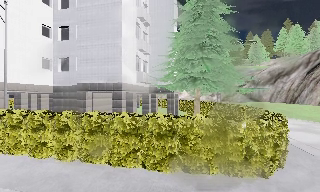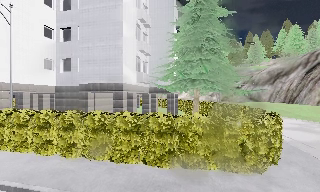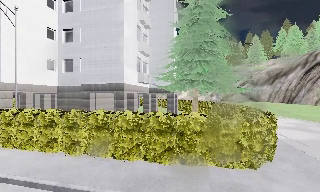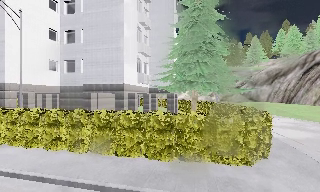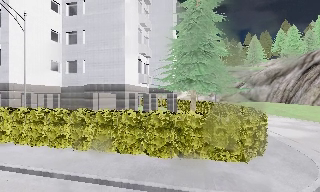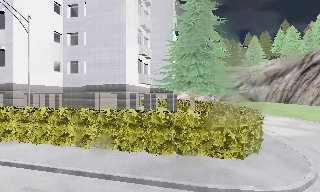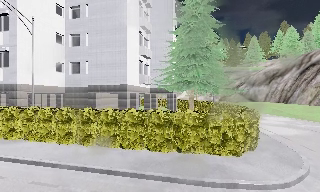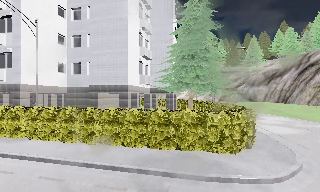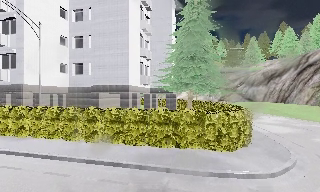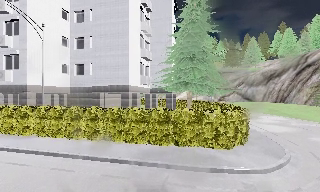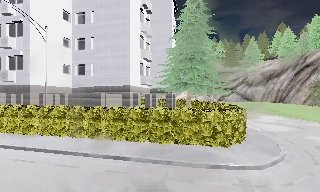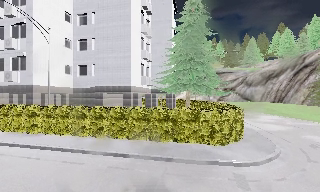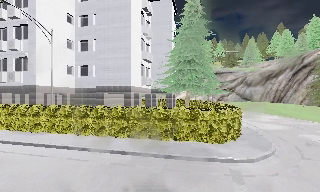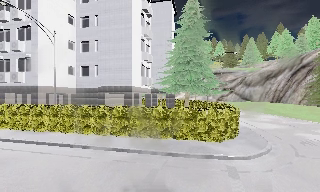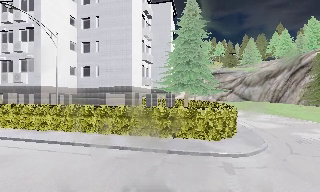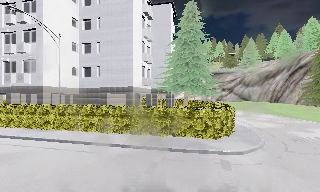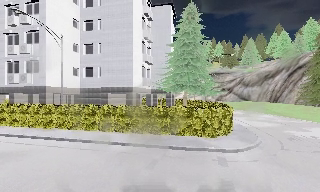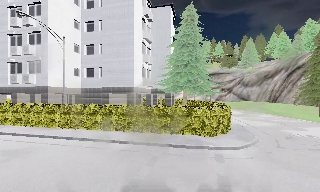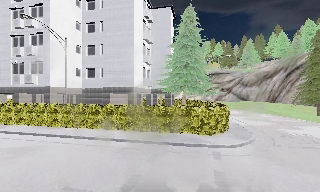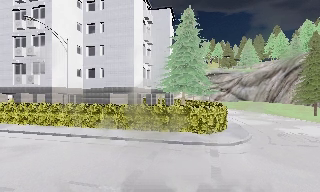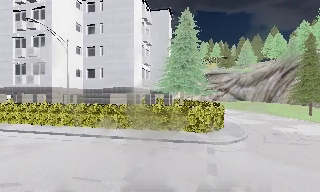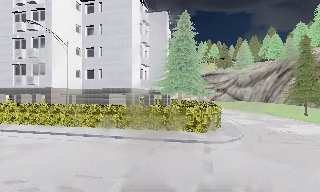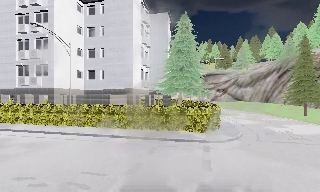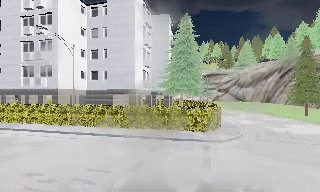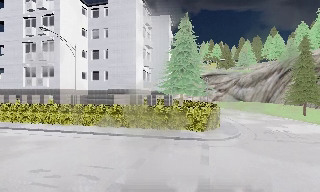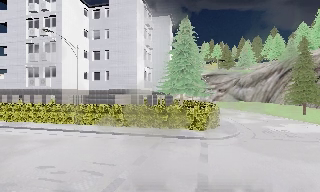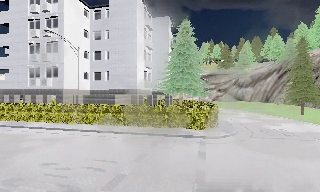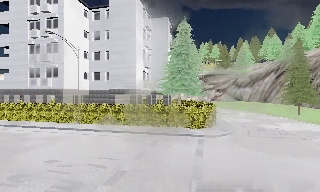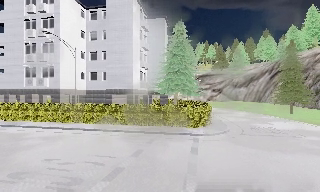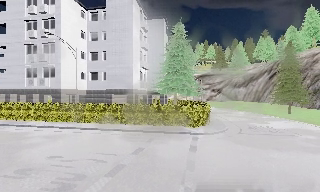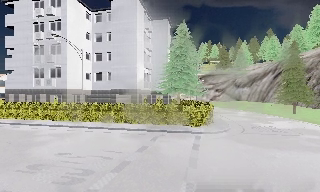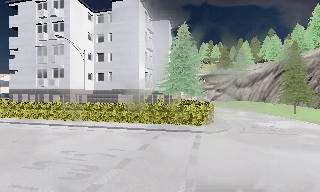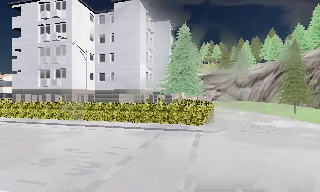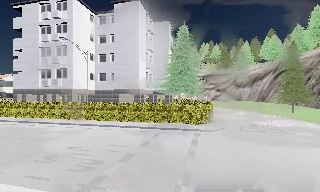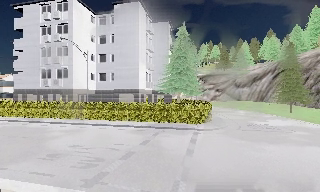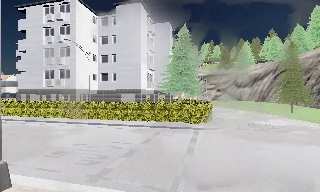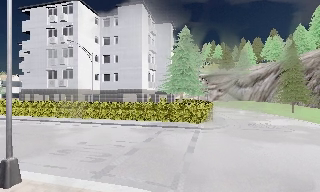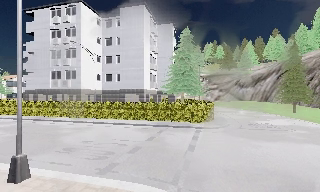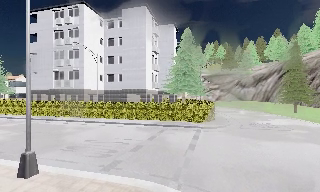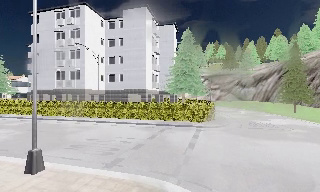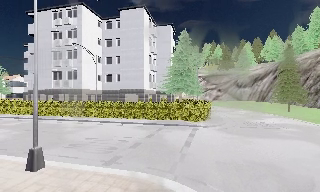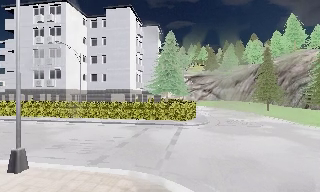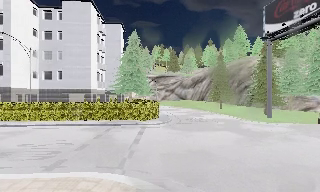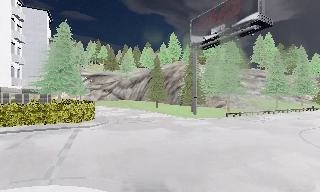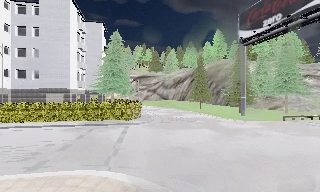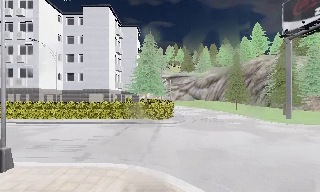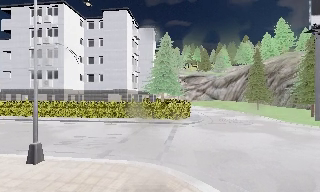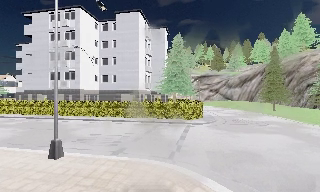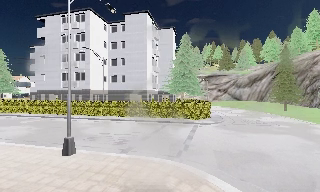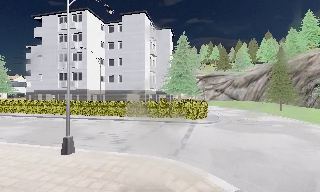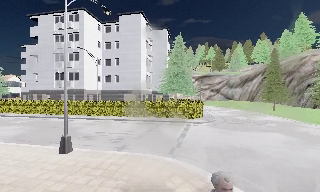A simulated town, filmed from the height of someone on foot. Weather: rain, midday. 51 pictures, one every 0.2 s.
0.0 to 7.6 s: The camera travels backward, about 10 m, so what stands in front gets smaller.
7.6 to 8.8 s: The scene slides to the left, as the camera pans about 25 degrees to its right. It travels backward, about 1.5 m, so what stands in front gets smaller.
8.8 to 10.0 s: The camera swings to its left by about 20 degrees, and the scene slides to the right. It travels backward, about 1 m, so what stands in front gets smaller.
The film runs backward here.
